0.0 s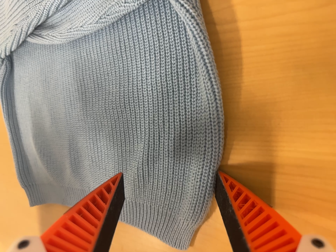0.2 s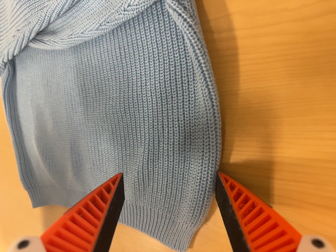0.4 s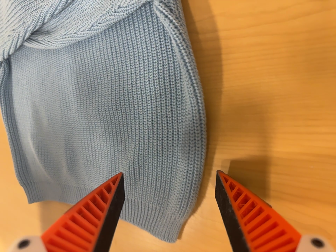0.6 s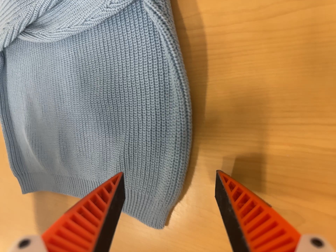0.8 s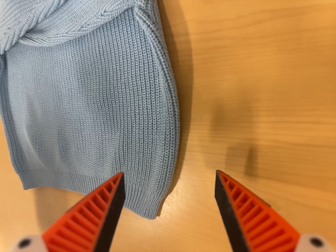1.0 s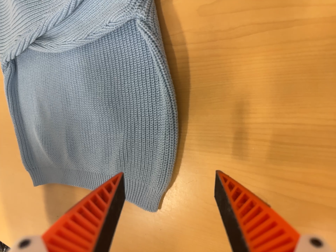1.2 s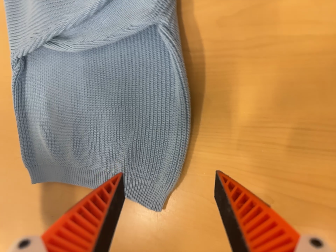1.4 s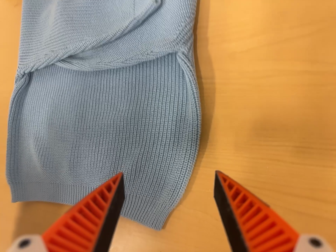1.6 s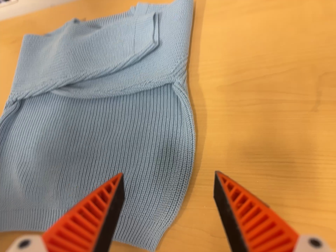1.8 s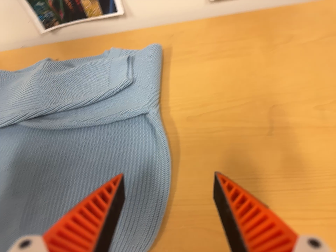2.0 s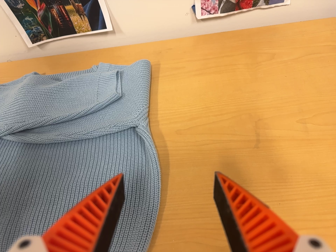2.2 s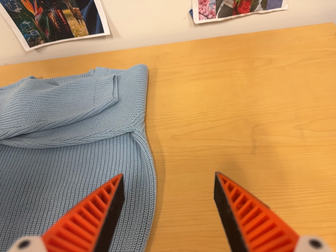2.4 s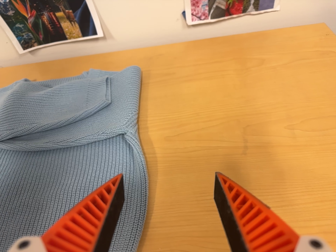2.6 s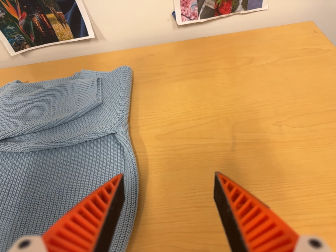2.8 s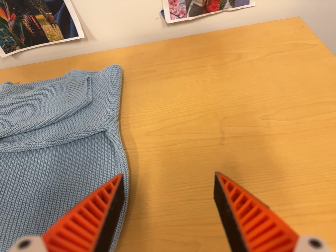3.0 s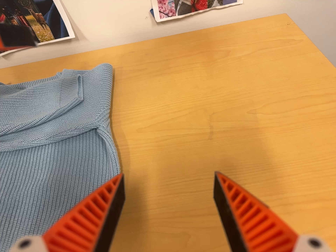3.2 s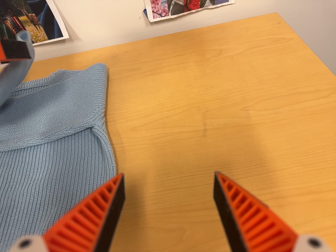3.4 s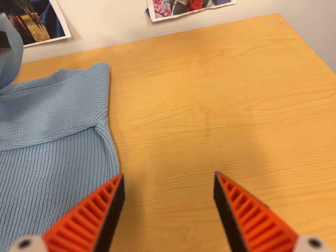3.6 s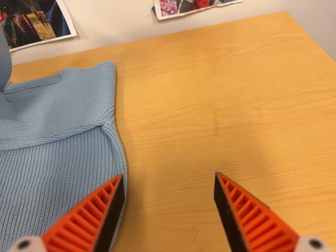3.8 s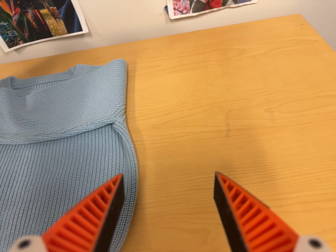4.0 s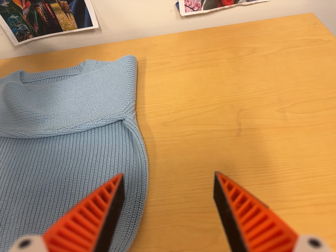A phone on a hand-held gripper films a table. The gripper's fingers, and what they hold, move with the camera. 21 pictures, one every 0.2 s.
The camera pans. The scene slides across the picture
to the left.
0.0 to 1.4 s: The camera travels backward, toward the bottom of its view and to its left, about 12 cm, so what stands in front gets smaller. Its aim tips toward the top of its view by about 10 degrees. It rolls about its line of sight by about 10 degrees, and the scene rotates clockwise.
1.4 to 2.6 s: The camera swings to its right by about 25 degrees, and the scene slides to the left. It travels toward the bottom of its view, backward and to its left, about 12 cm. Its aim tips toward the top of its view by about 30 degrees, and the scene shifts downward.
2.6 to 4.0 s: The camera shifts only a little, or ends up much as it began.
The film runs backward here.
